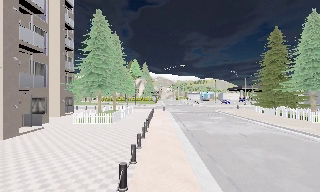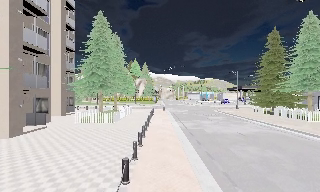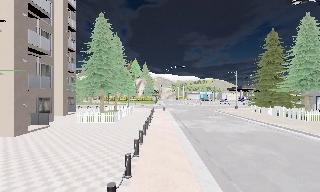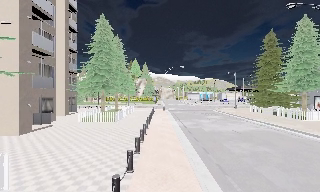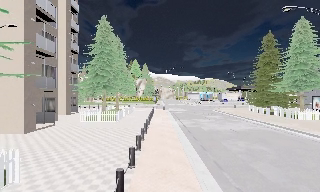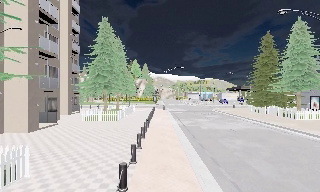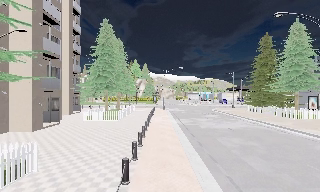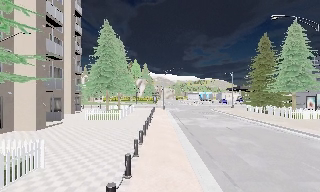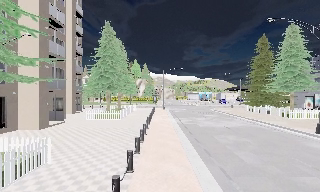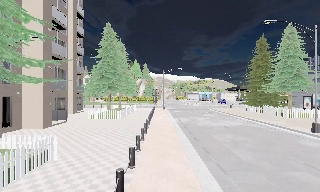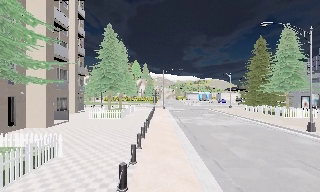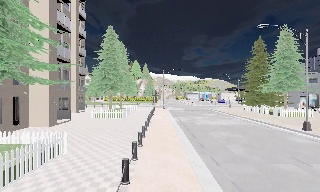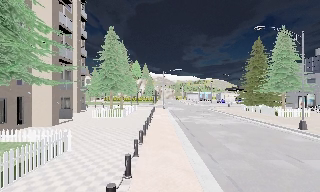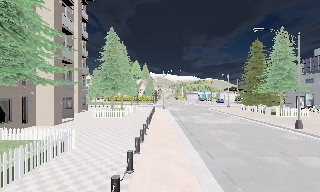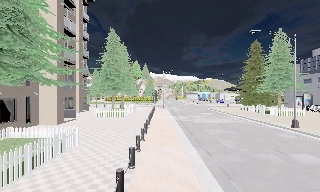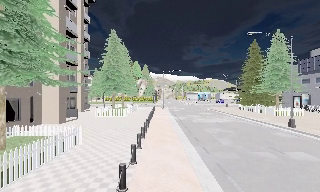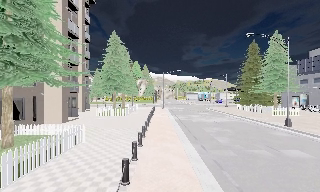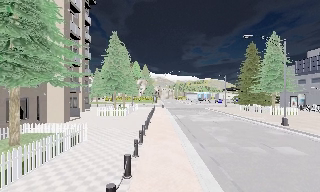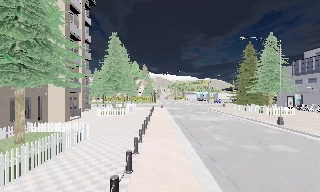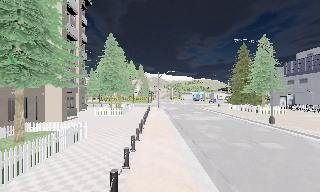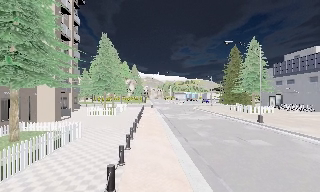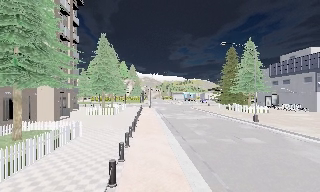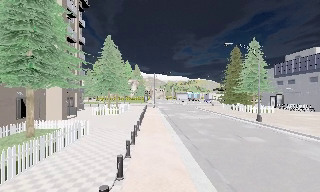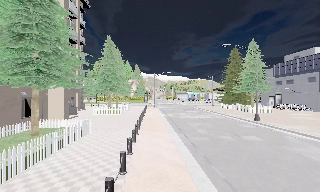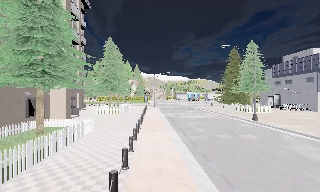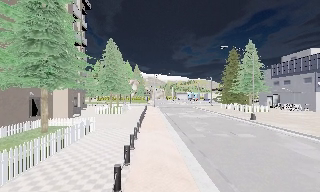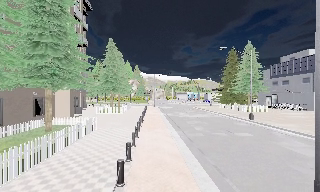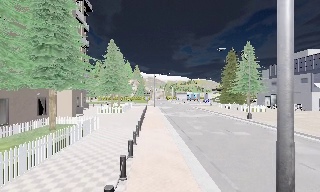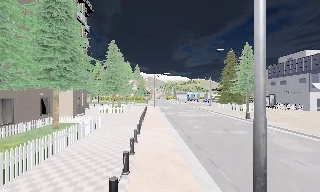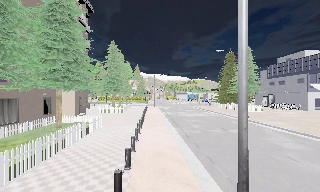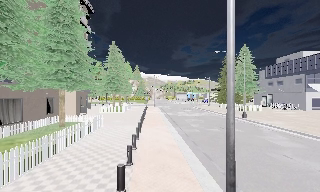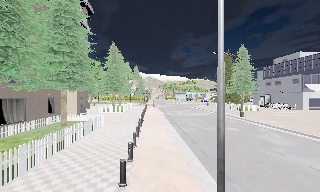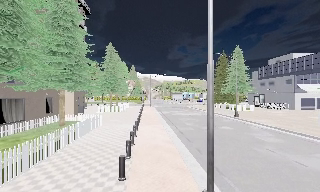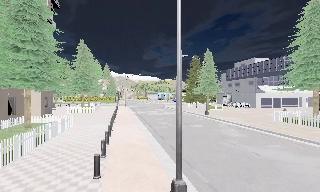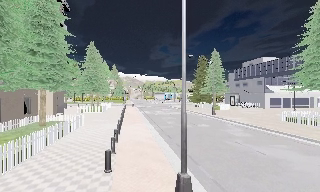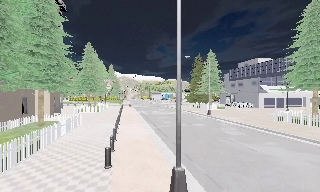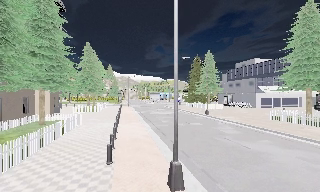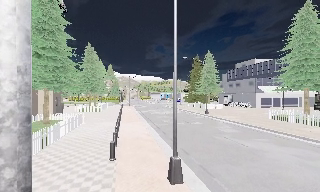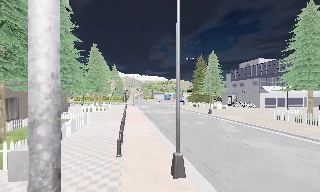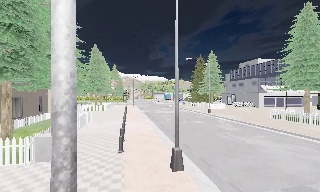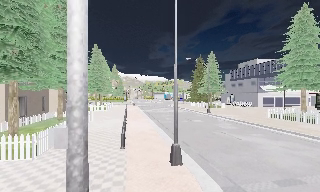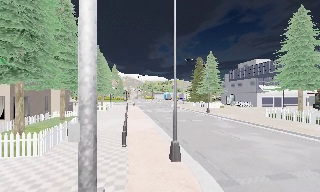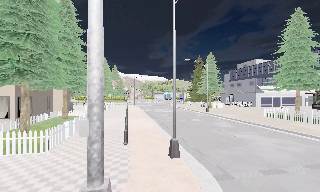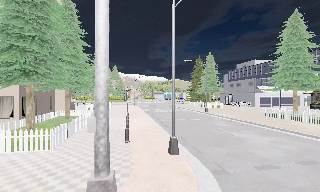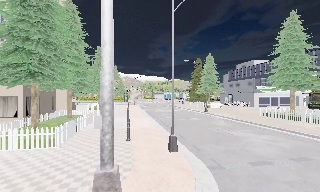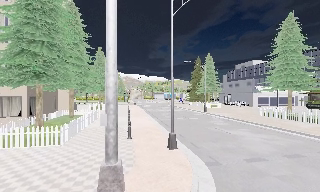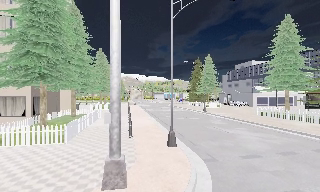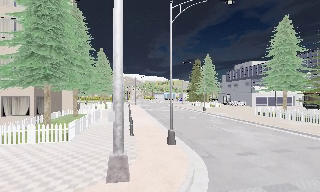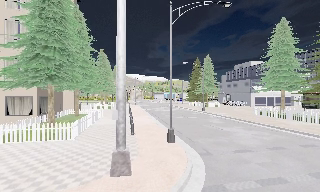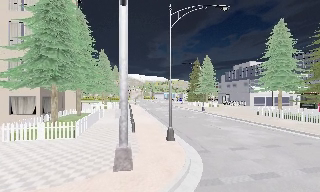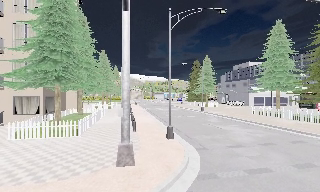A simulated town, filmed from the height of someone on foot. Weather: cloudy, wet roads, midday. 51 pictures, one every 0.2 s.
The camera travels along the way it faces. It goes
backward.
0.0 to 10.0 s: The camera pans to its right, which is clockwise from overhead, by about 10 degrees. It travels backward, about 17 m, so what stands in front gets smaller.
The film runs backward here.
